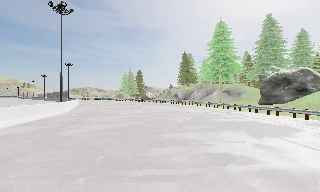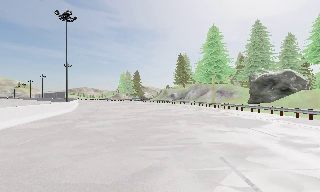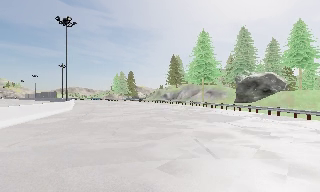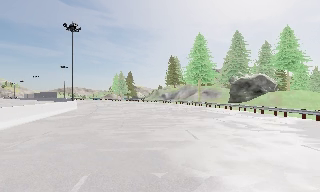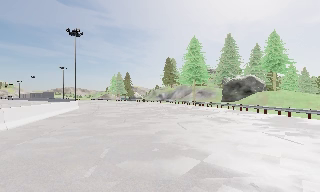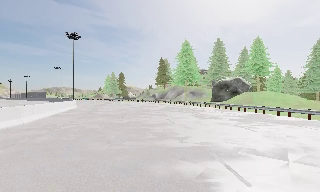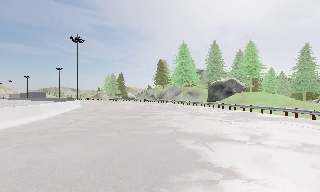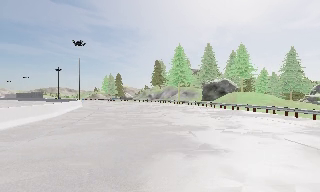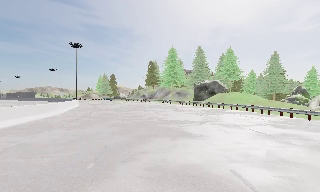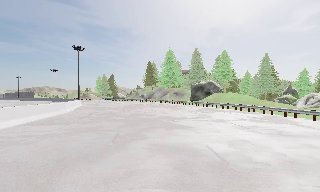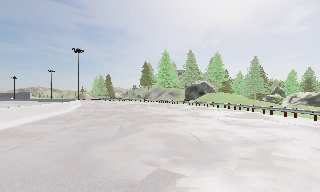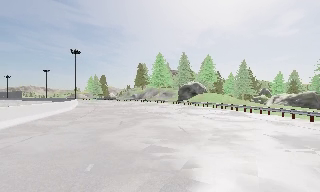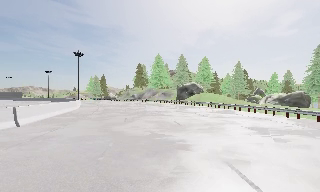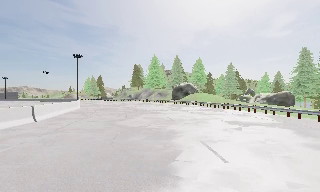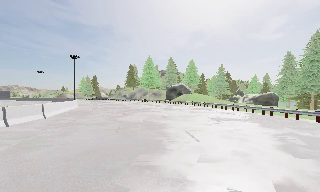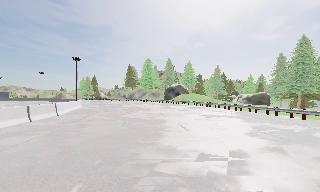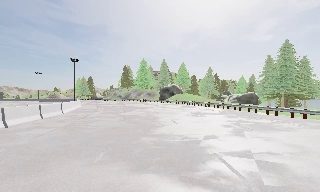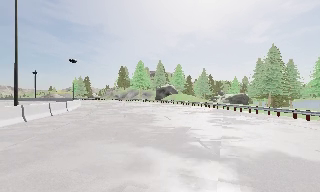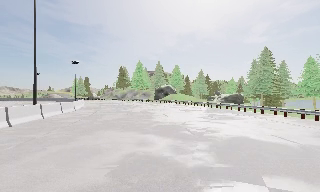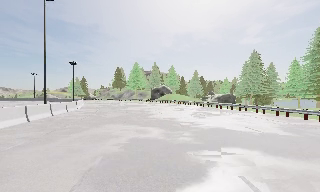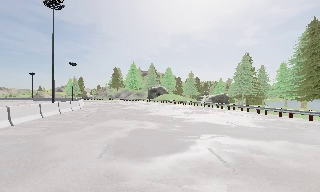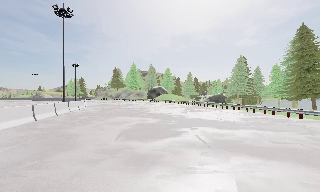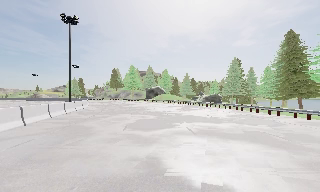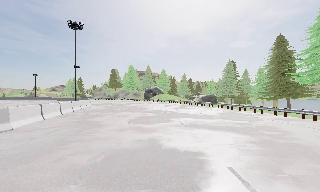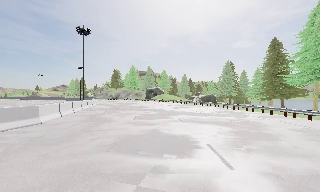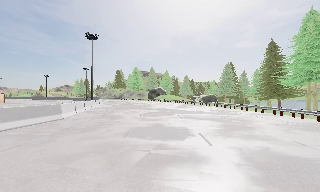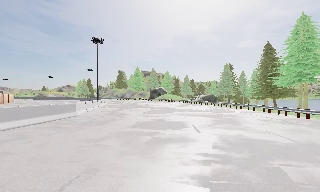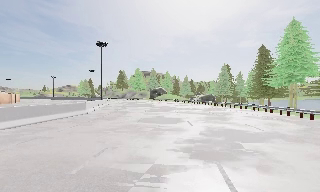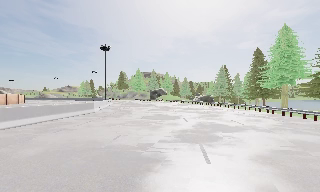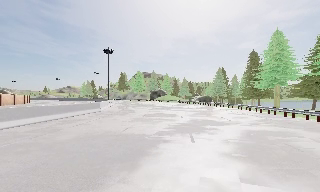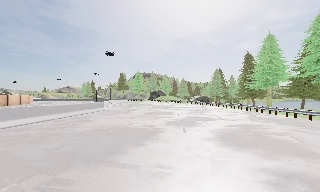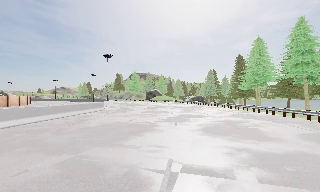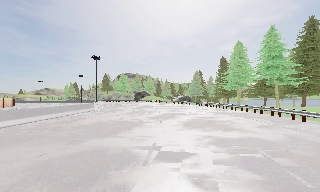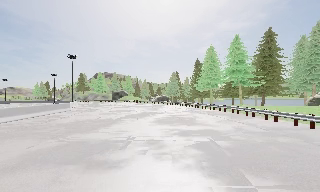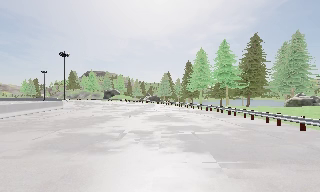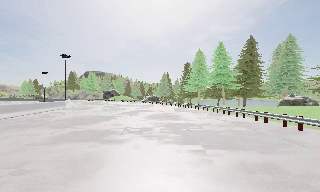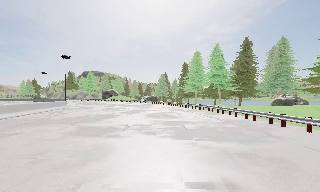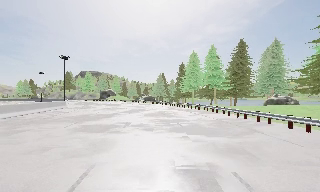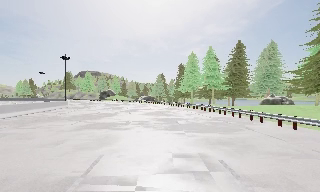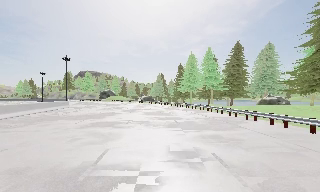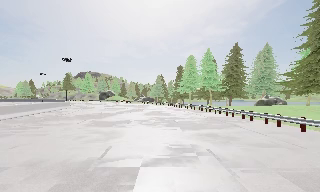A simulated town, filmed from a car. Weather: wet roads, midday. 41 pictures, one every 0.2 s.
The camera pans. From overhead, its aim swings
clockwise.
The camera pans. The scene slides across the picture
to the left.
0.0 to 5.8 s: The scene slides to the left, as the camera pans about 25 degrees to its right. It travels backward, about 55 m, so what stands in front gets smaller.
5.8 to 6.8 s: The scene slides to the left, as the camera pans about 15 degrees to its right. It travels backward, about 8 m, so what stands in front gets smaller.
6.8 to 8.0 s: The camera travels backward, about 4.5 m, so what stands in front gets smaller. It loses speed.
The film runs backward here.
